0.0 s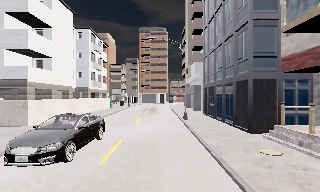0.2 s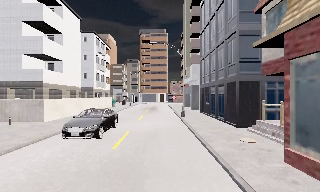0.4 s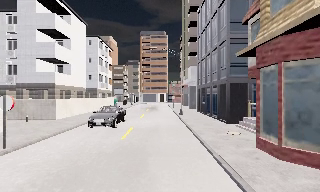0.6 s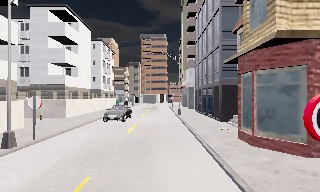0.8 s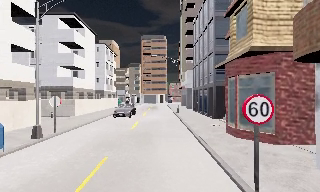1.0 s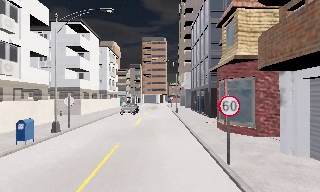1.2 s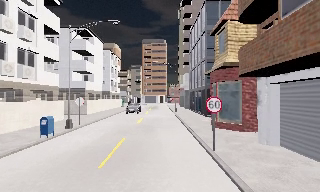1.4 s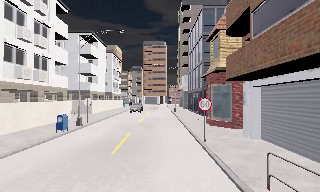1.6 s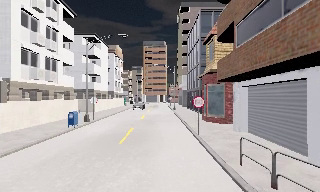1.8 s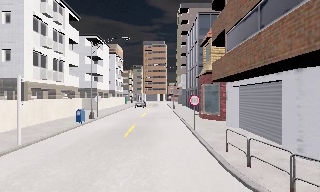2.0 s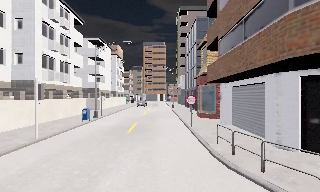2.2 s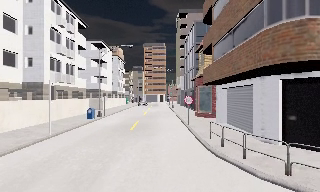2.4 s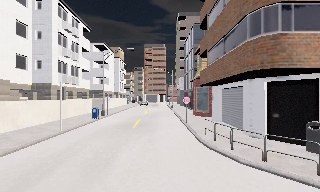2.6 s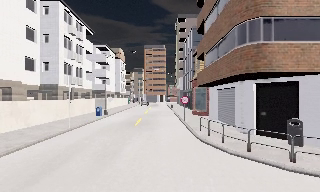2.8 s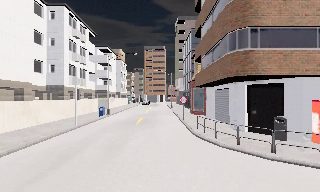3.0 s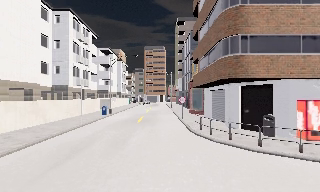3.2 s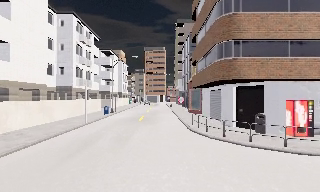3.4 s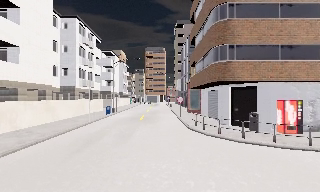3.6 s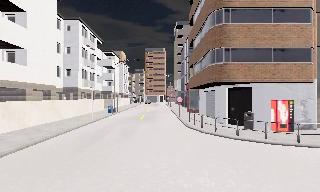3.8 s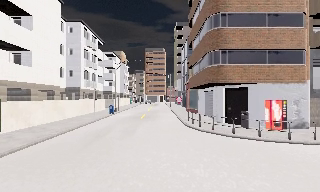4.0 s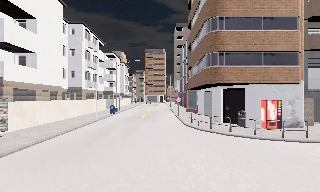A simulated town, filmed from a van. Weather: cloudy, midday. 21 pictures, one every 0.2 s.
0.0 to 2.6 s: The camera travels backward, about 17 m, so what stands in front gets smaller.
2.6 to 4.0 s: The camera travels backward, about 5 m, so what stands in front gets smaller. It loses speed.
The film runs backward here.
